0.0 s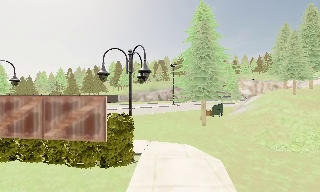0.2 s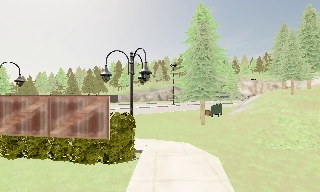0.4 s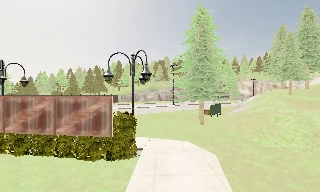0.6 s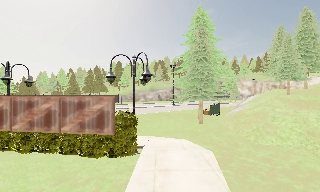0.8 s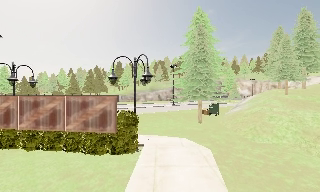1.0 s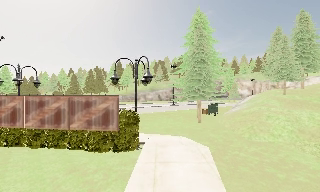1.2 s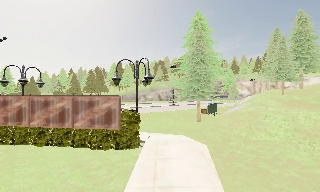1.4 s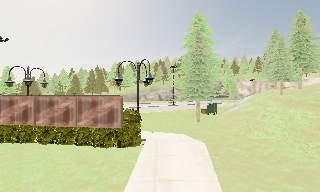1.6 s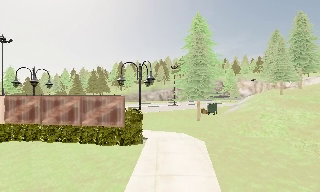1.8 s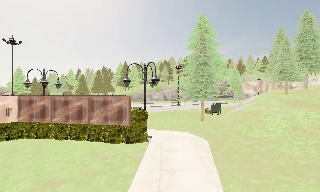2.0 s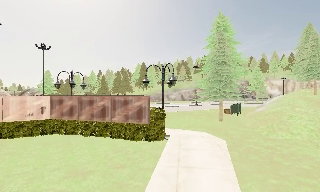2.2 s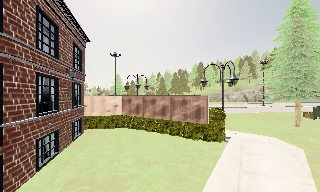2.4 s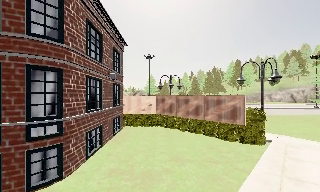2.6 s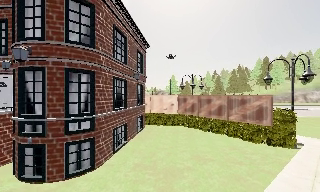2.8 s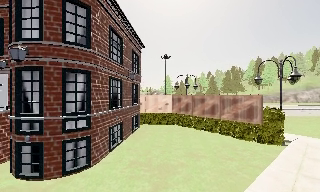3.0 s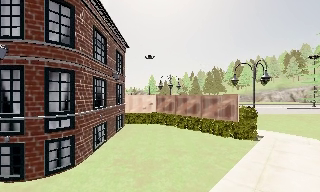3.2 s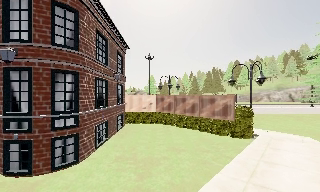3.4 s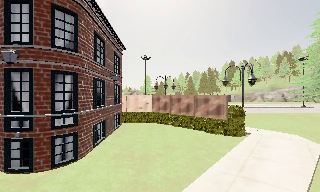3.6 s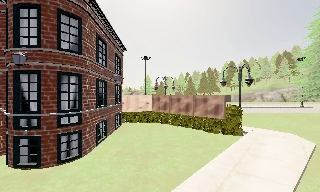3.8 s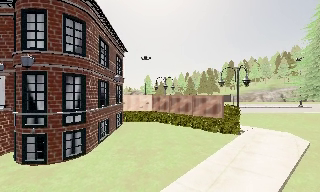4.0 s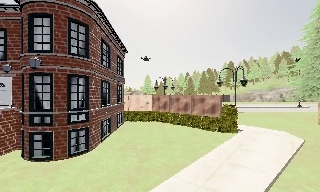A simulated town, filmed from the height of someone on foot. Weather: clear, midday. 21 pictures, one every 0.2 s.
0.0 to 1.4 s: The camera travels backward, about 2.5 m, so what stands in front gets smaller.
1.4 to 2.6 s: The camera pans to its left, which is counterclockwise from overhead, by about 50 degrees. It travels backward, about 2 m.
2.6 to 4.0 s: The camera travels backward, about 2 m, so what stands in front gets smaller.
The film runs backward here.
